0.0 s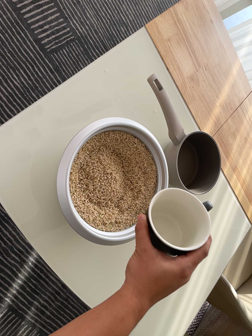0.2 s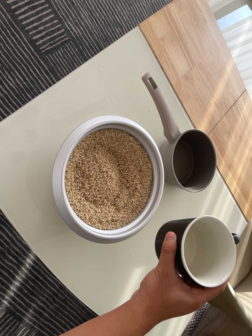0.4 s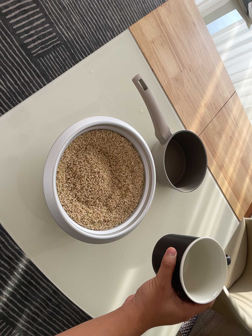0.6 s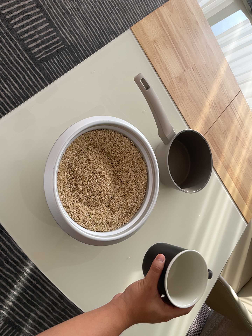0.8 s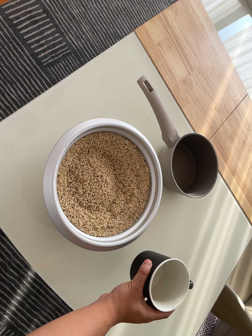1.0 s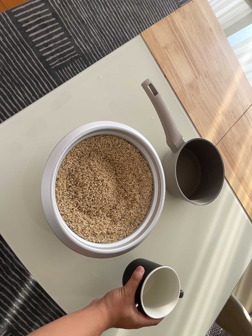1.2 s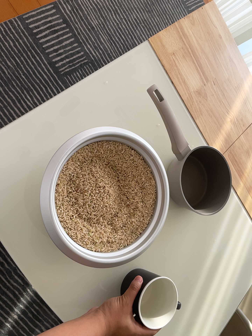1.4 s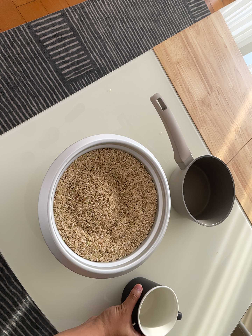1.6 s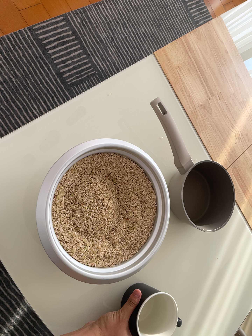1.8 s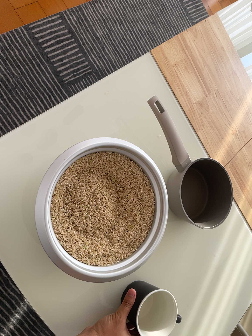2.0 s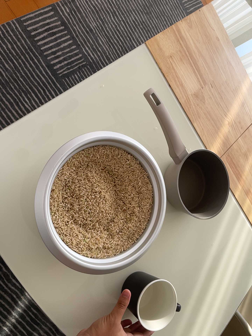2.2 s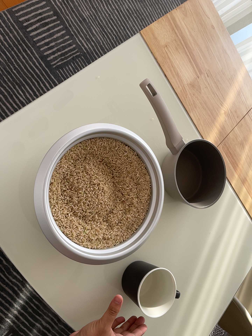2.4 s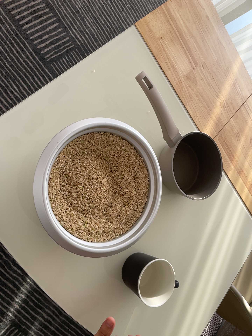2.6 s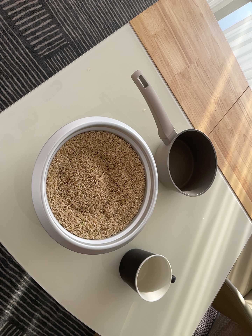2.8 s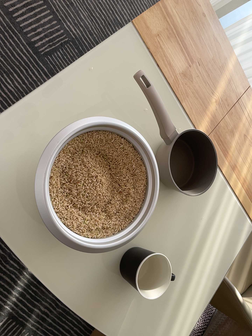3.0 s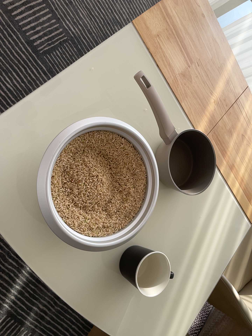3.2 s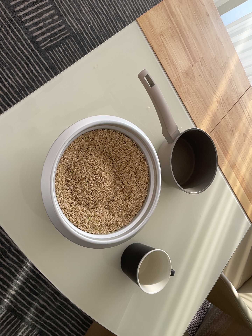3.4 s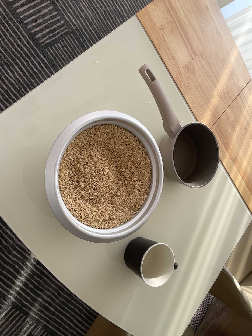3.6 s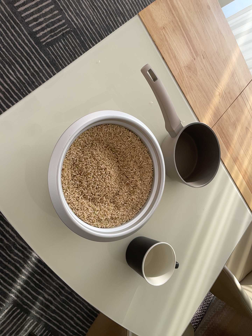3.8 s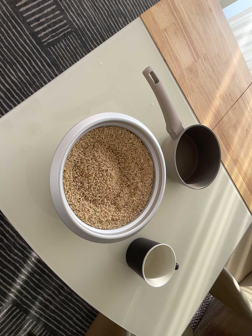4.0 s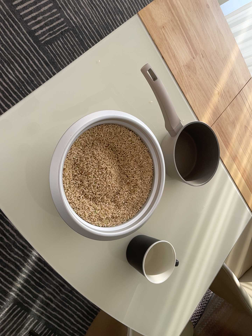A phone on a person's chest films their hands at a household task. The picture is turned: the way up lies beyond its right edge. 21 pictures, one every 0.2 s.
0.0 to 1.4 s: The camera travels to its right and forward, about 8 cm.
1.4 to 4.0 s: The camera's aim tips toward the bottom of its view by about 10 degrees, and the scene shifts upward.
The film runs backward here.
